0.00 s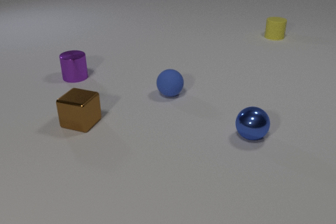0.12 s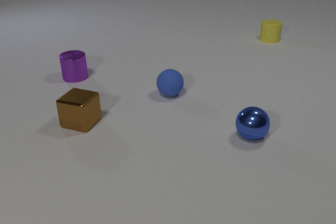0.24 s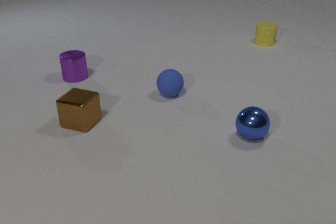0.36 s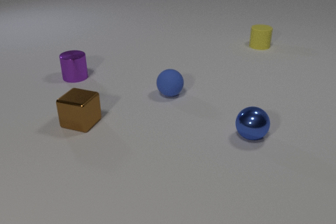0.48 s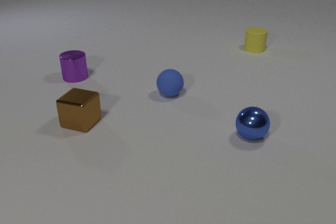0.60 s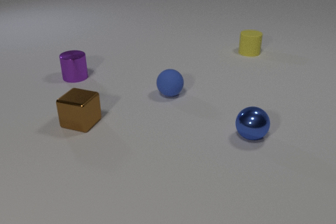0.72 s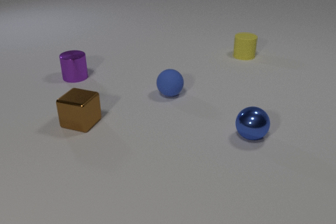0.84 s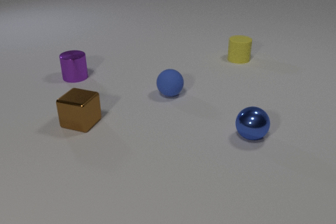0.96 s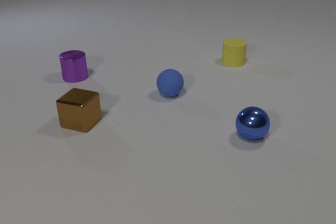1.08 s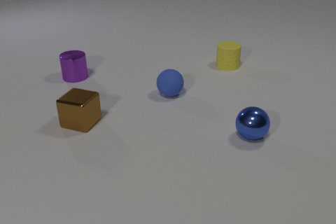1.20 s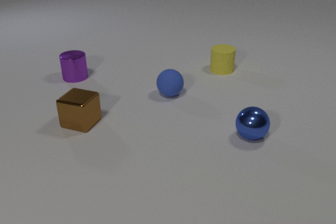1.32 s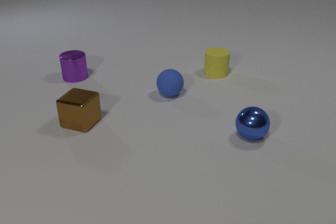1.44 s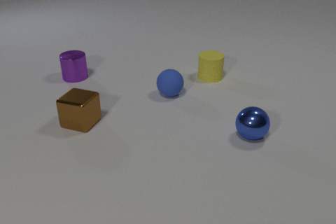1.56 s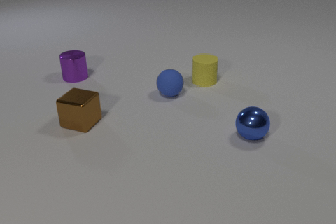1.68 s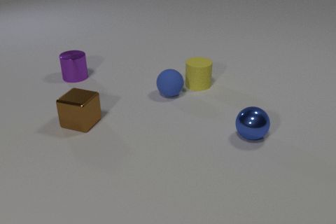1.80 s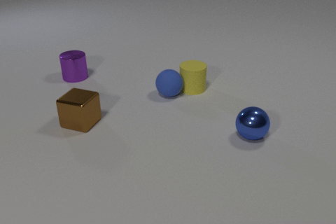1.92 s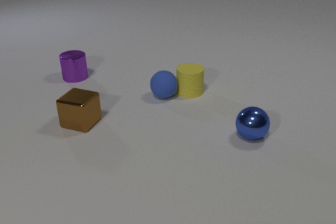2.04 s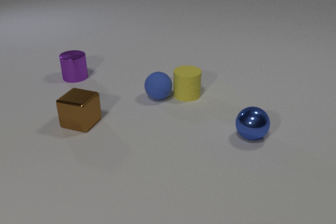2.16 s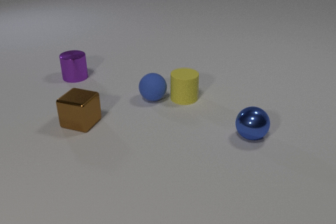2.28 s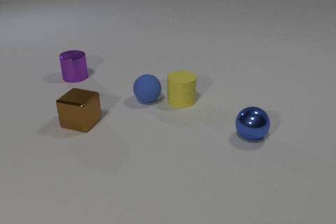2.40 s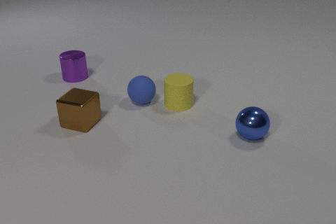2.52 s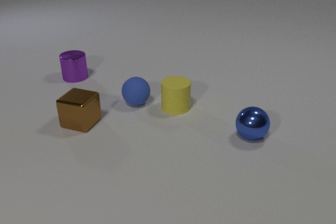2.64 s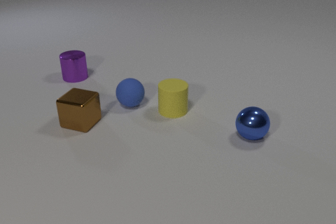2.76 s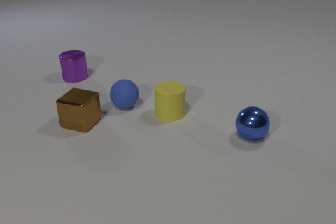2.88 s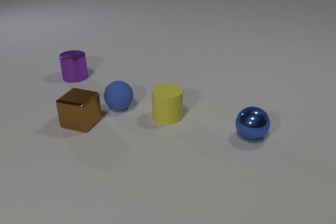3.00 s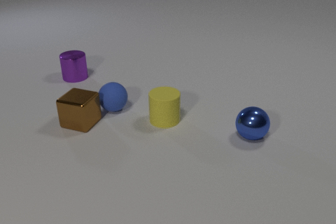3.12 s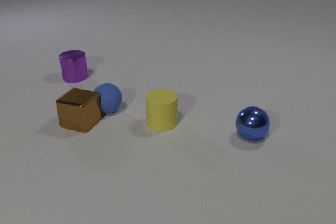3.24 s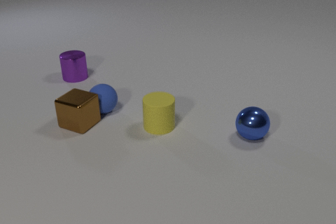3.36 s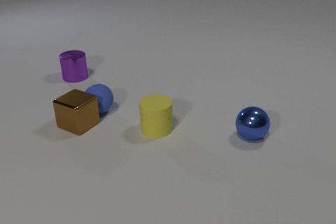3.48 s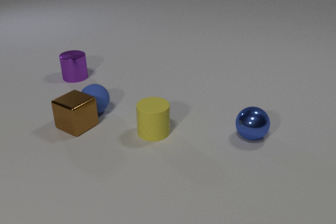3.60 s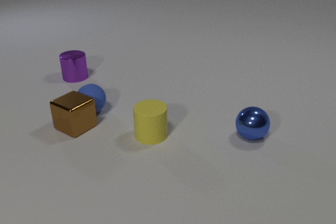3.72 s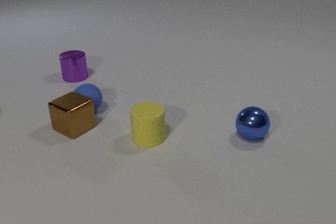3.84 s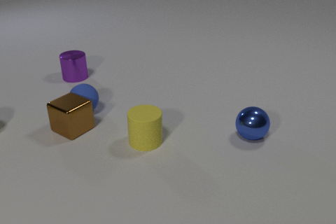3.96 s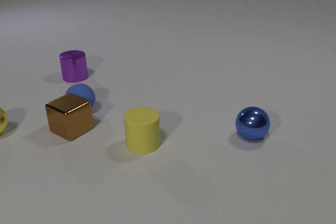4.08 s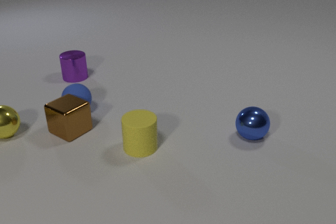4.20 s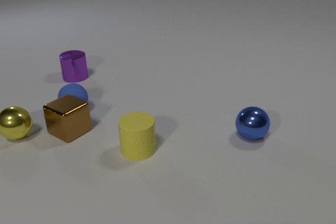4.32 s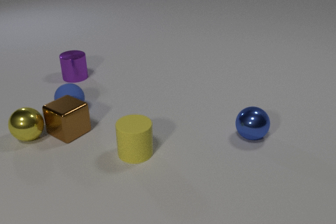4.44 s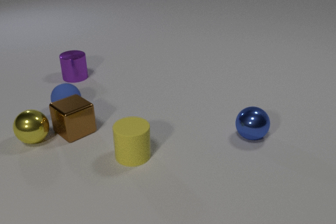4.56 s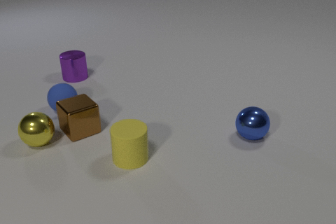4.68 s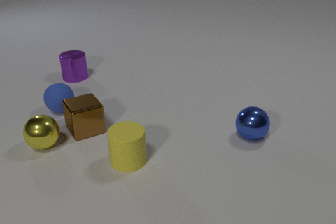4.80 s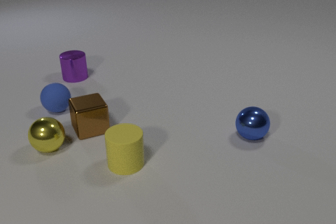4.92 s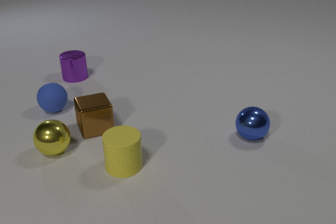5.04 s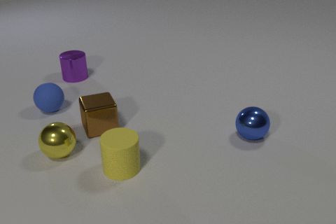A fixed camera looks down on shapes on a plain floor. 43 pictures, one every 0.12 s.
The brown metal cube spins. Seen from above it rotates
clockwise.
The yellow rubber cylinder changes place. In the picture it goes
toward the camera.
0.00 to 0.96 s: The yellow rubber cylinder slides toward the camera and to the left.
0.96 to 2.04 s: The yellow rubber cylinder slides toward the camera and to the left. The blue rubber sphere rolls to the left and toward the camera. The yellow rubber cylinder and the blue rubber sphere collide.
2.04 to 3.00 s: The yellow rubber cylinder slides toward the camera and to the left. The blue rubber sphere rolls to the left and toward the camera.
3.00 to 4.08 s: The yellow rubber cylinder slides toward the camera and to the left. The blue rubber sphere rolls to the left. The brown metal cube slides toward the camera and to the left. The yellow metal sphere comes in at the left edge, rolls to the right and toward the camera. The blue rubber sphere and the brown metal cube collide.
4.08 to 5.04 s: The yellow rubber cylinder slides toward the camera and to the left. The blue rubber sphere rolls to the left. The brown metal cube slides to the right, spins so that its near face slides to the left, clockwise seen from above. The yellow metal sphere rolls toward the camera and to the right. The brown metal cube and the yellow metal sphere collide.
How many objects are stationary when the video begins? 4.
Are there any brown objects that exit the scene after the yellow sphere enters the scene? no.
How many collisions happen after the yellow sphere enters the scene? 1.
